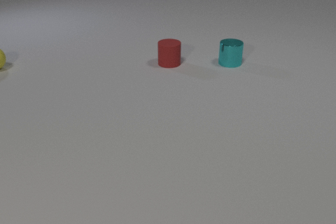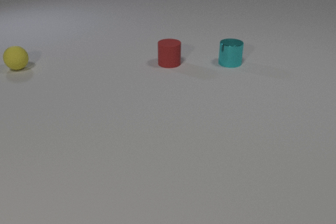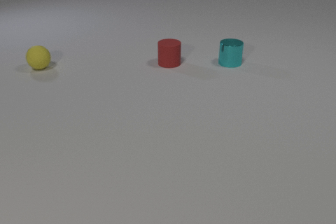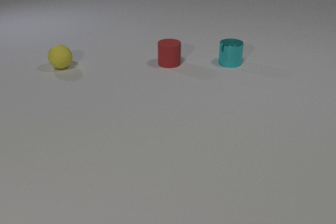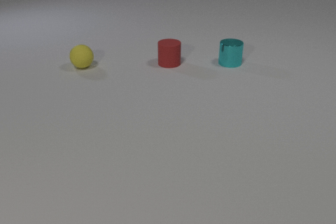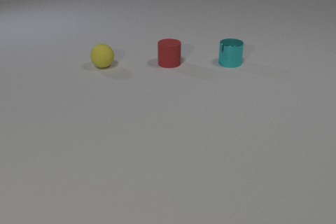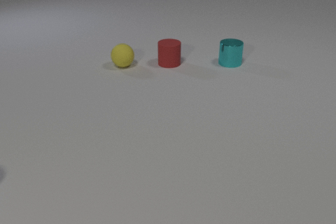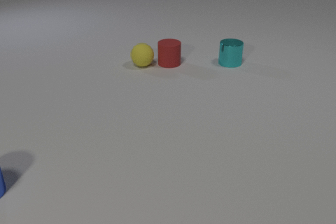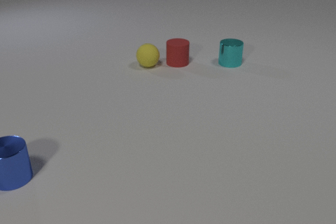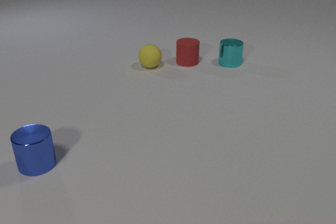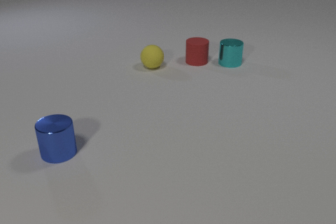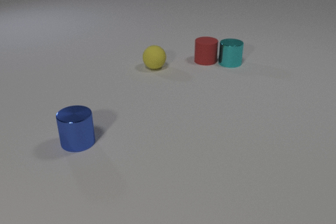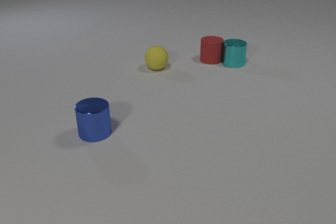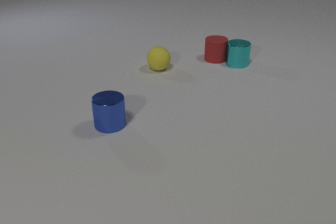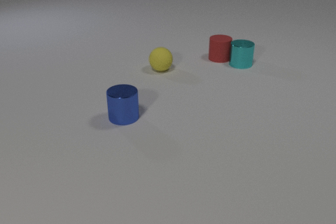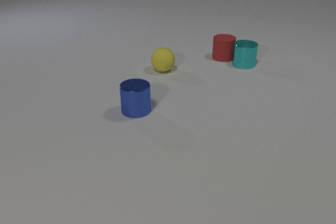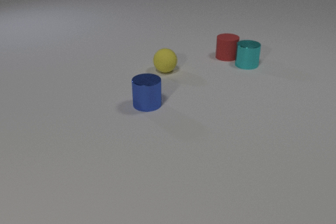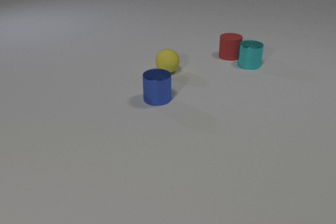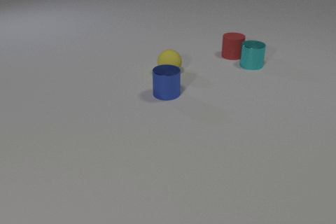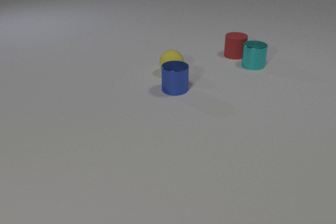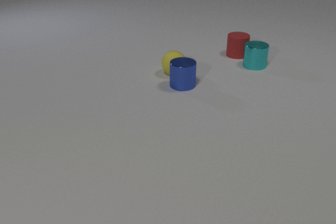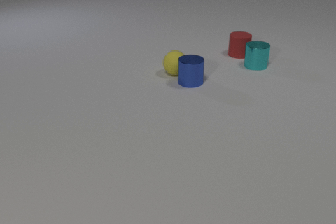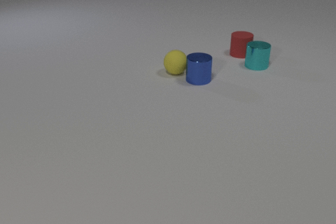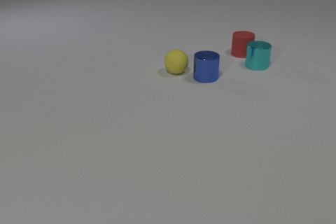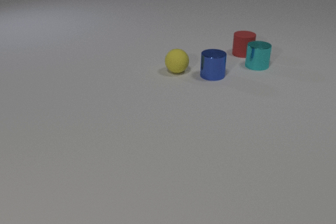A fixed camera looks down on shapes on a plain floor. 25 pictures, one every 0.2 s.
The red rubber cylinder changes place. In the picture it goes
to the right.
The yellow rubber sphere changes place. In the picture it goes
to the right.
0.0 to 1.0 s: The yellow rubber sphere rolls to the right.
1.0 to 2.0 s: The yellow rubber sphere rolls to the right. The red rubber cylinder slides to the right. The blue metal cylinder comes in at the left edge, slides to the right and away from the camera. The yellow rubber sphere and the red rubber cylinder collide.
2.0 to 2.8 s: The yellow rubber sphere rolls to the right and toward the camera. The red rubber cylinder slides to the right and away from the camera. The cyan metal cylinder slides to the right. The blue metal cylinder slides to the right and away from the camera. The red rubber cylinder and the cyan metal cylinder collide.
2.8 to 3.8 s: The yellow rubber sphere rolls to the right and toward the camera. The red rubber cylinder slides to the right and away from the camera. The cyan metal cylinder slides to the right. The blue metal cylinder slides away from the camera and to the right.
3.8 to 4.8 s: The yellow rubber sphere rolls to the right. The red rubber cylinder slides to the right and away from the camera. The blue metal cylinder slides to the right and away from the camera. The yellow rubber sphere and the blue metal cylinder collide.
Are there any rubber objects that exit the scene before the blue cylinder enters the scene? no.
Are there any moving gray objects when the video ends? no.
How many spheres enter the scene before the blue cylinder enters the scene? 1.
